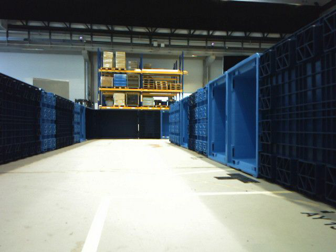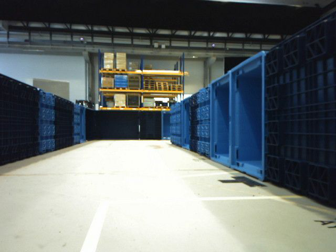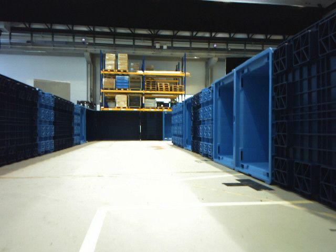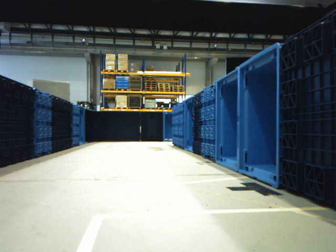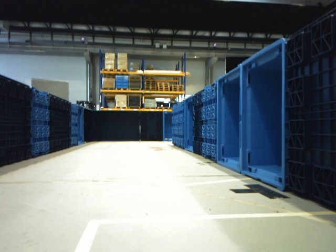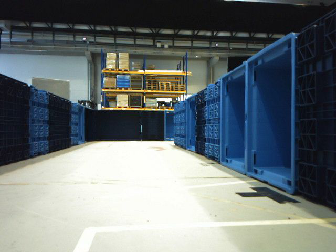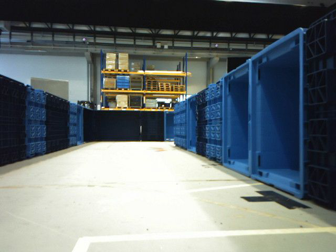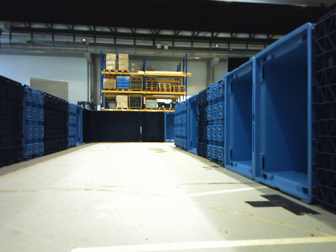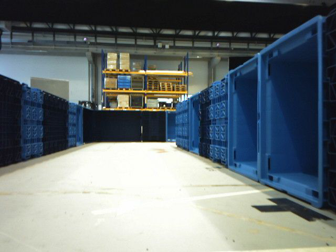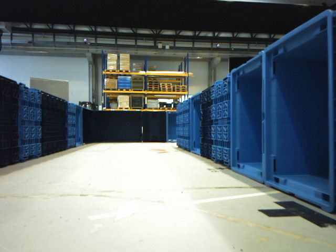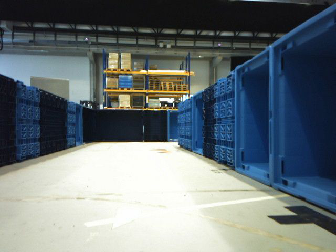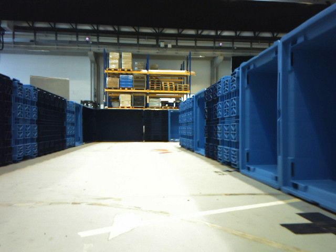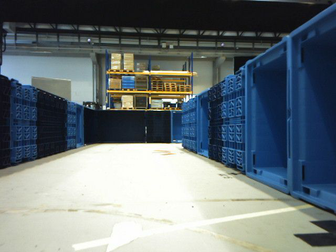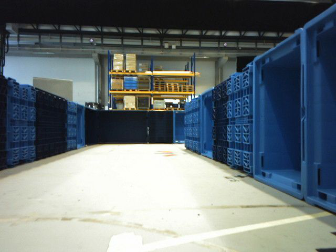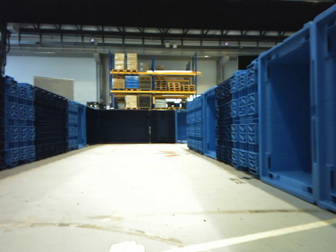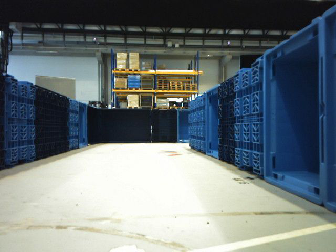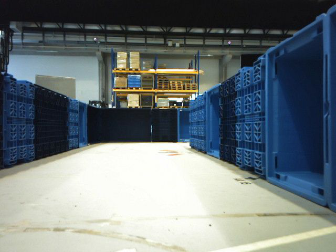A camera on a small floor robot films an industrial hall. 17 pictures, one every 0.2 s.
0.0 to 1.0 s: The camera travels forward, about 0.2 m, so what stands in front looms larger. It gains speed.
1.0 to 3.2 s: The camera travels forward, about 0.4 m, so what stands in front looms larger.
The film runs forward here.
